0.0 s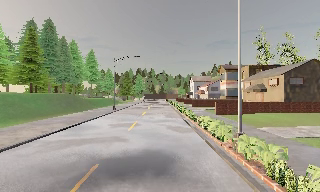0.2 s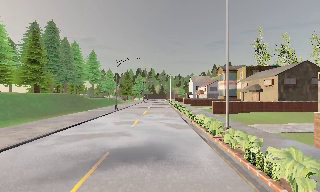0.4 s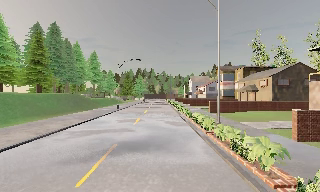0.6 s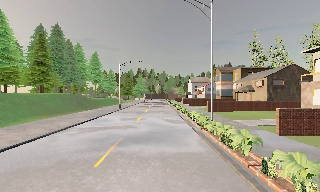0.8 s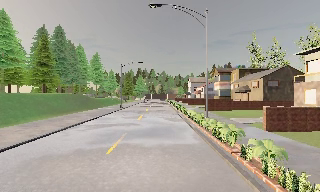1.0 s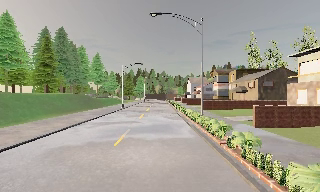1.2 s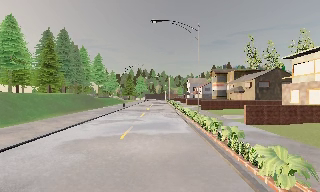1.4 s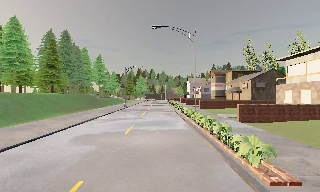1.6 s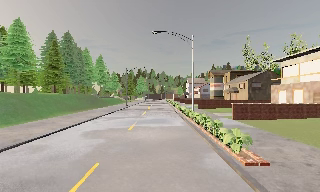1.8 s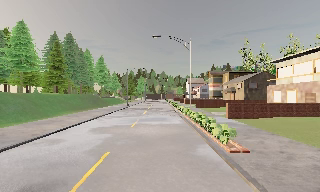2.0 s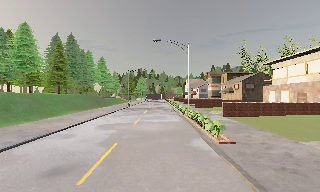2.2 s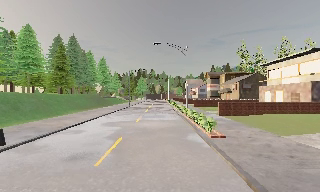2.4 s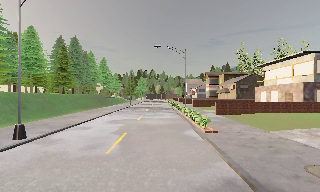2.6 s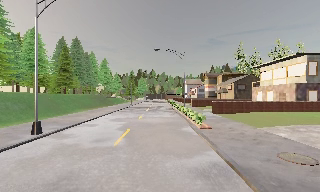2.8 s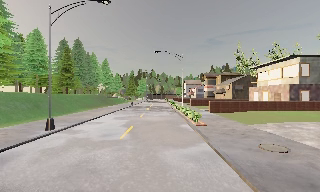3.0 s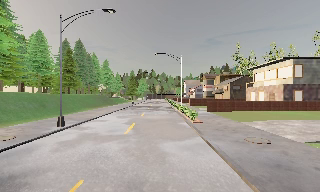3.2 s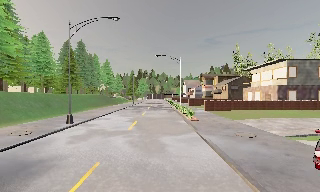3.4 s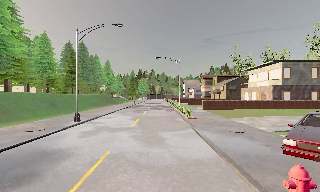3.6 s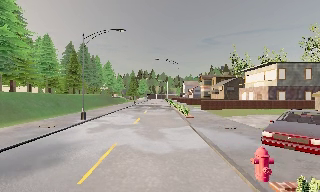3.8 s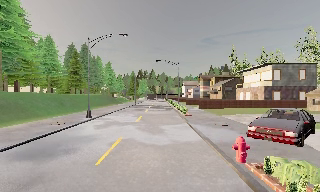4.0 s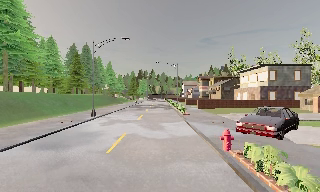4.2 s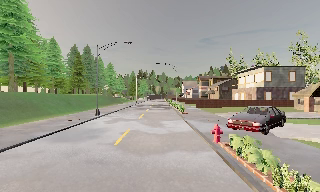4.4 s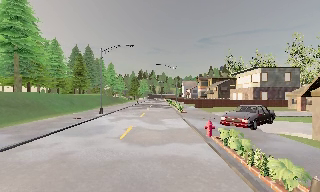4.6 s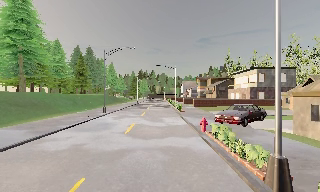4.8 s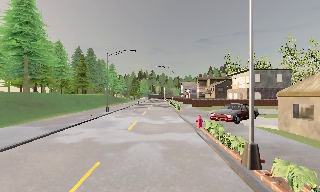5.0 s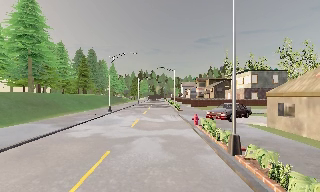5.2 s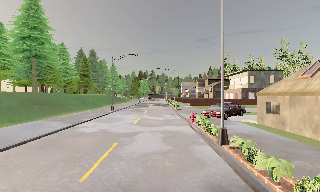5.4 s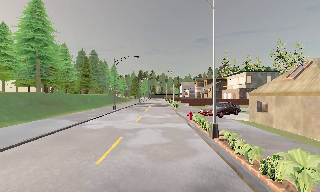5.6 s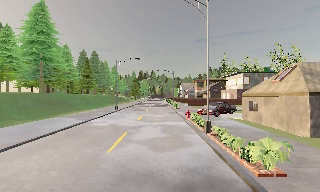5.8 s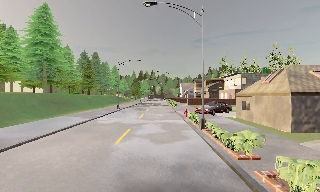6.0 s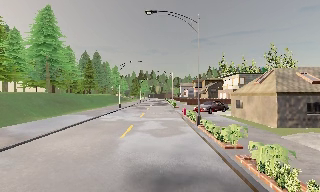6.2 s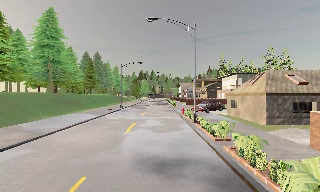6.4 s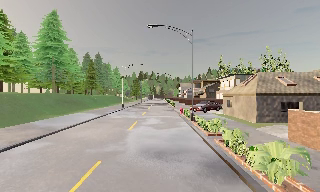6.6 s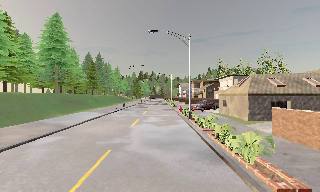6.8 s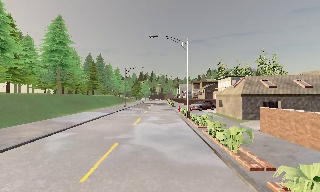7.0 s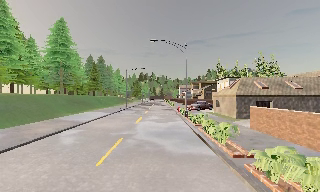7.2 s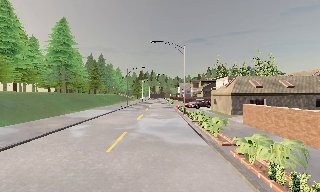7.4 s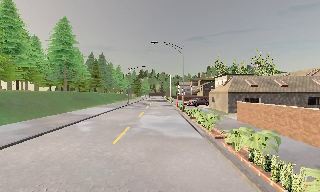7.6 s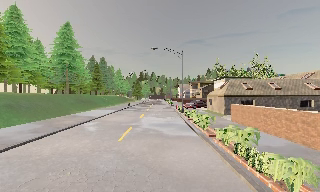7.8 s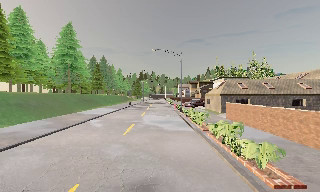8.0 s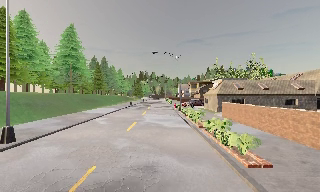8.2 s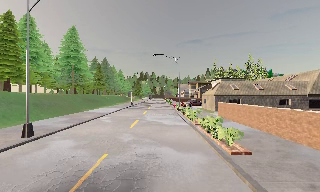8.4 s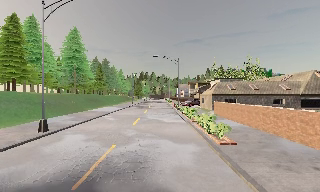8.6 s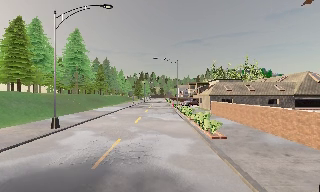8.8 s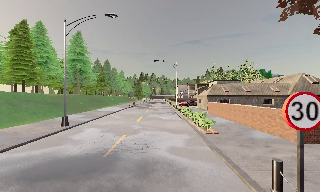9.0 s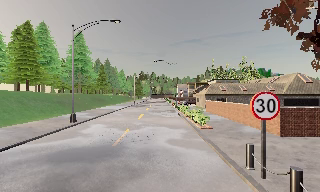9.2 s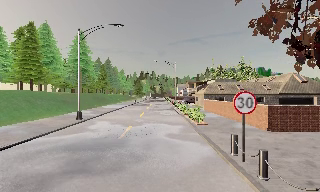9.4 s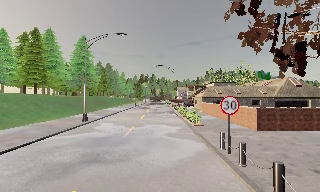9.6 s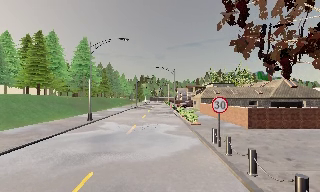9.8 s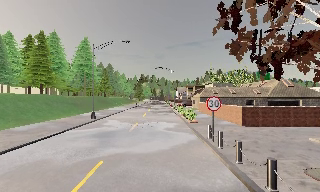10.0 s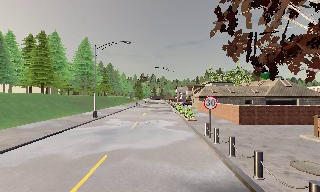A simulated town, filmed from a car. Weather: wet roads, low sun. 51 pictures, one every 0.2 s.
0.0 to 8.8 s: The camera travels backward, about 45 m, so what stands in front gets smaller.
8.8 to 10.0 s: The camera travels backward, about 5 m, so what stands in front gets smaller. It loses speed.
The film runs backward here.
